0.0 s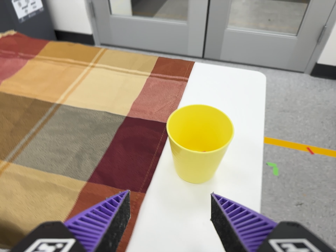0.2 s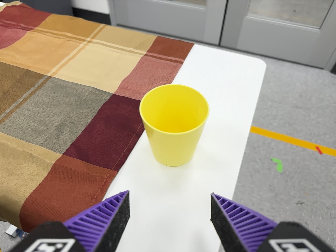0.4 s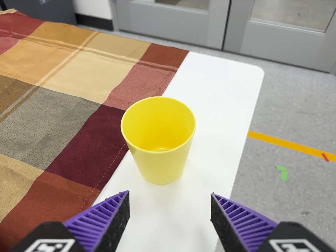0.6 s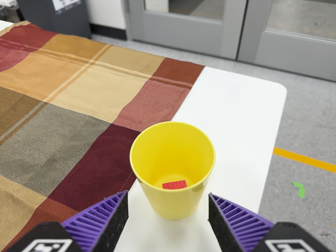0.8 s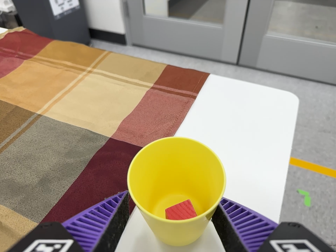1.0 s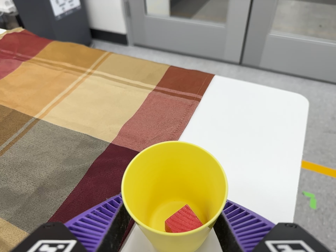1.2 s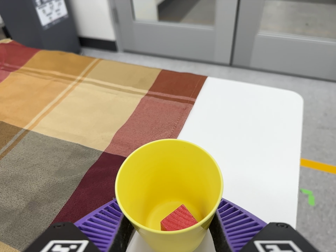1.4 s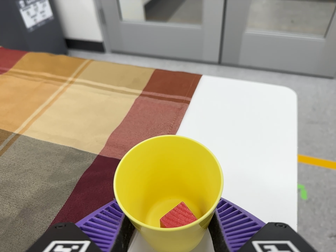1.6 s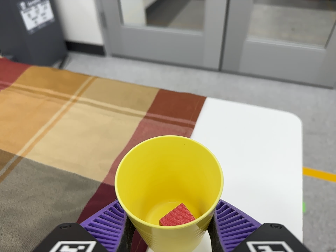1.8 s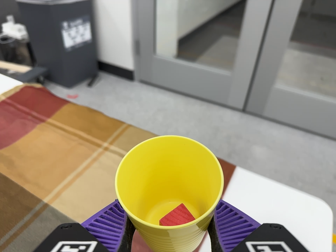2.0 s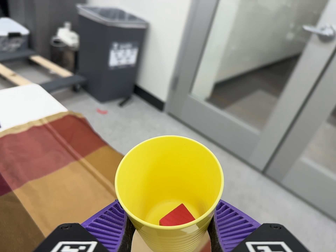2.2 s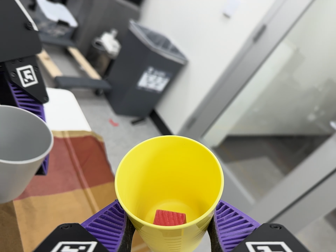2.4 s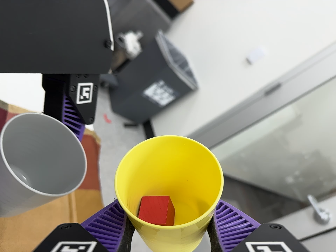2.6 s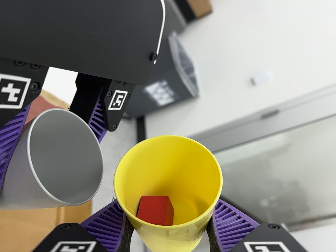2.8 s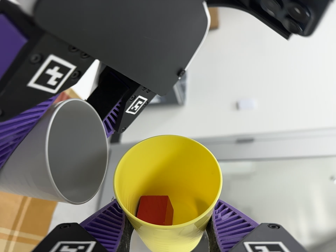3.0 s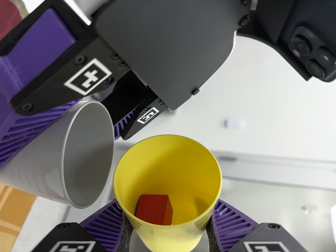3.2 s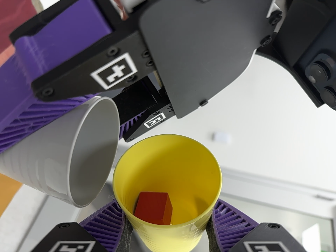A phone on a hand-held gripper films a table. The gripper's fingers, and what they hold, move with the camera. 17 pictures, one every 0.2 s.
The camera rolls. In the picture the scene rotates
clockwise.
0.0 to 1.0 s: The camera travels forward, to its right and toward the top of its view, about 12 cm, so what stands in front looms larger.
1.0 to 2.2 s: The camera travels toward the top of its view and to its left, about 26 cm, so close, fixed things drift downward. Its aim tips toward the top of its view by about 20 degrees, and the scene shifts downward. It rolls about its line of sight by about 40 degrees, and the scene rotates clockwise.
2.2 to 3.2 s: The camera pans to its right by about 20 degrees. It travels to its left and toward the top of its view, about 16 cm. It rolls about its line of sight by about 65 degrees, and the scene rotates clockwise.
The film runs forward here.
